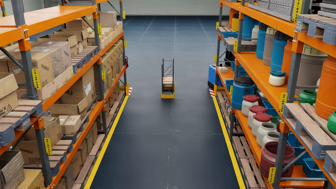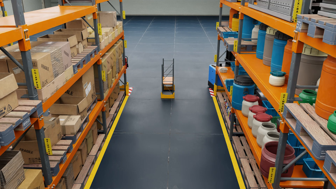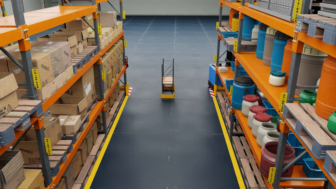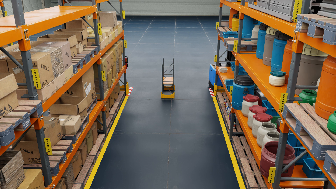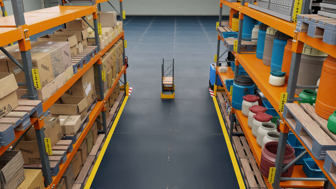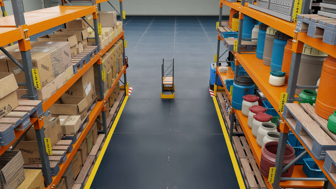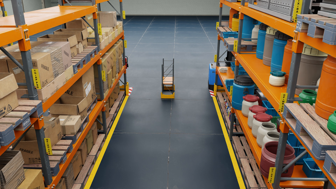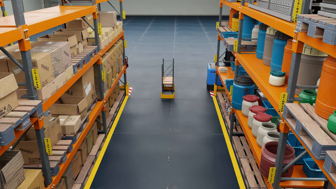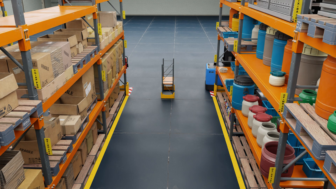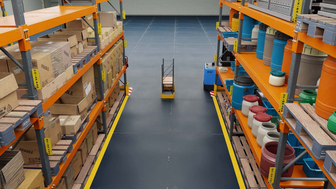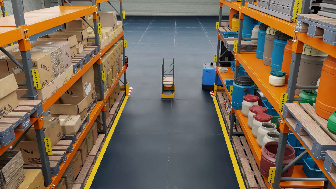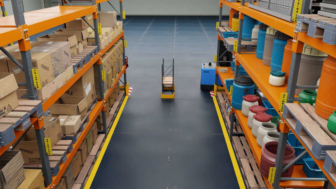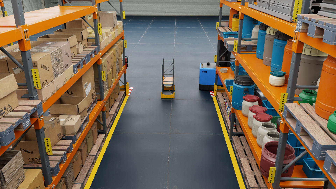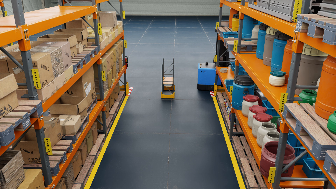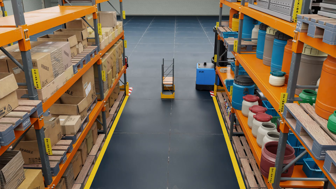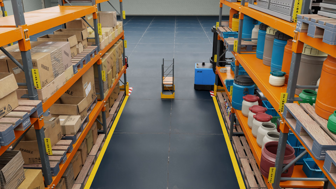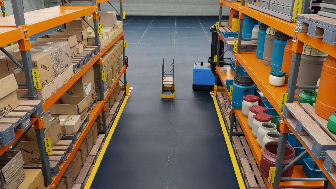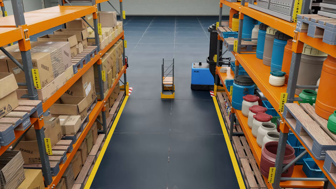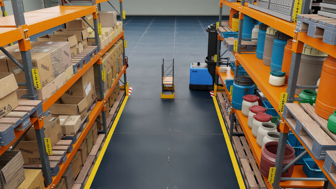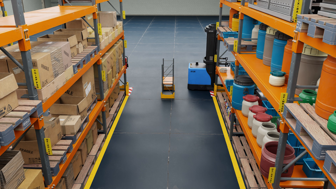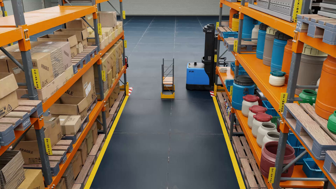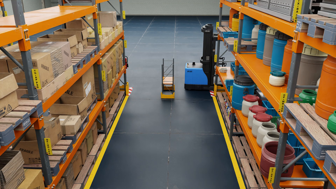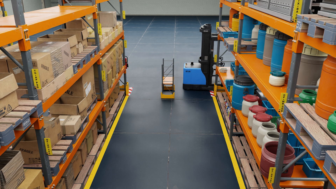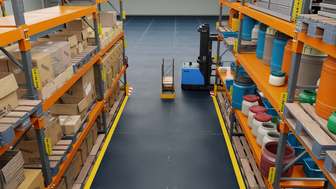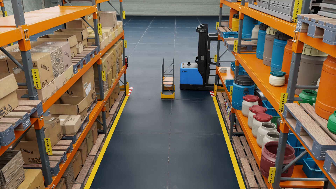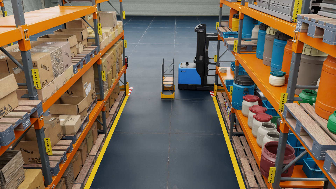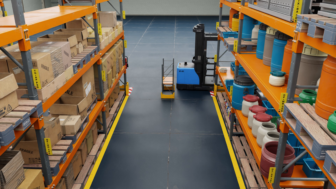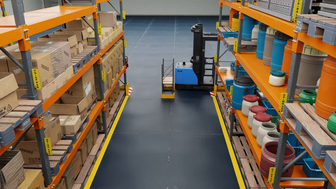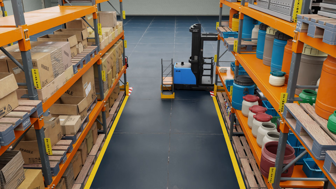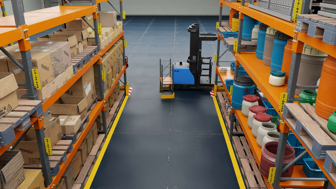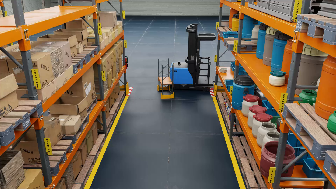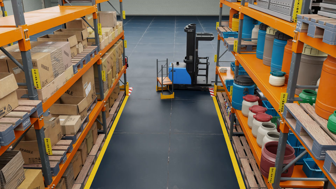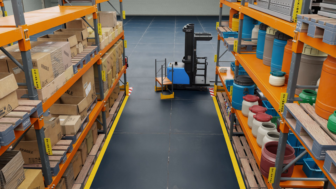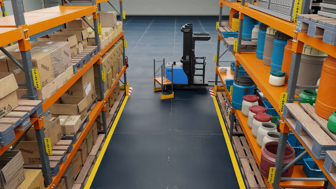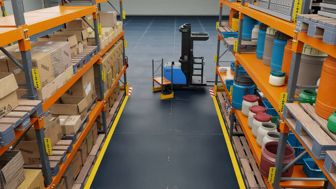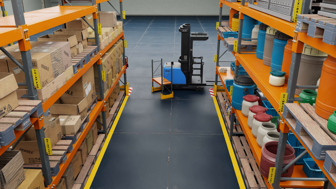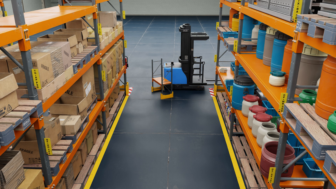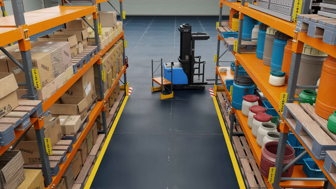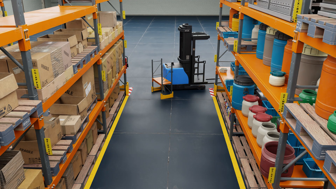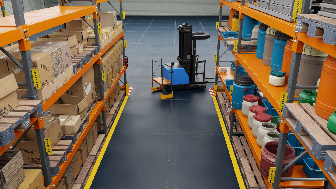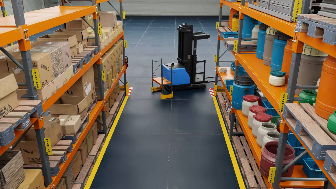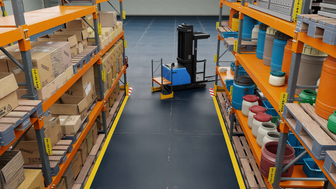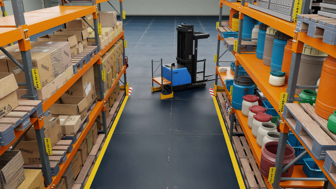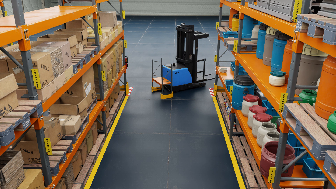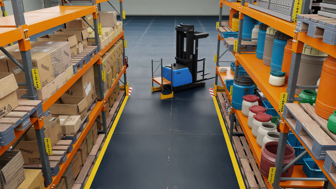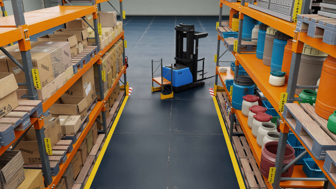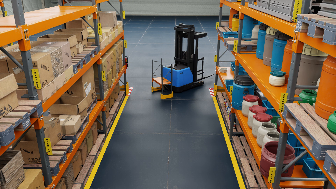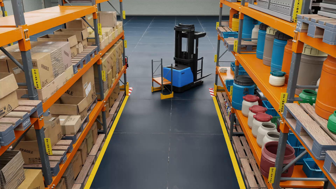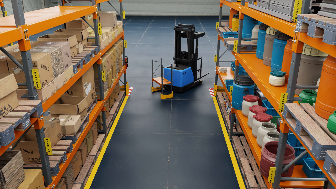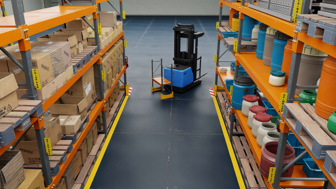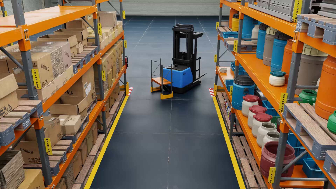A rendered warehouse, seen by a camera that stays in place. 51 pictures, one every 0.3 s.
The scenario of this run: A forklift runs into an object in its way.
